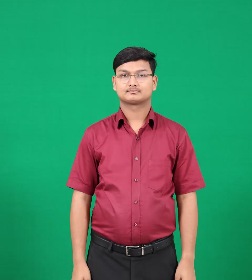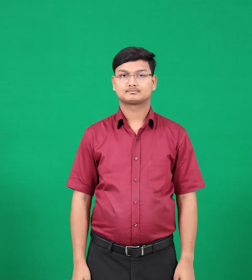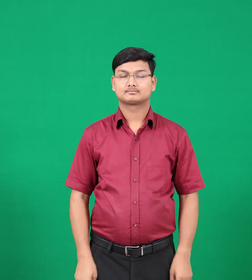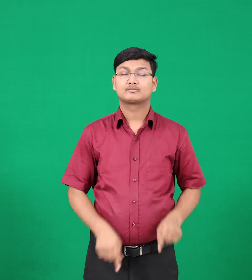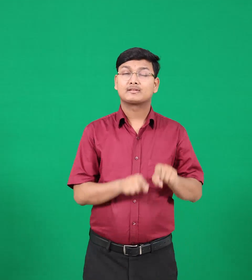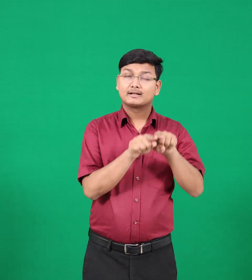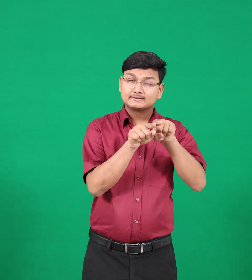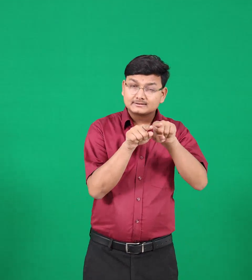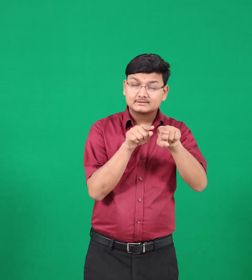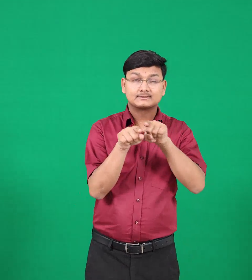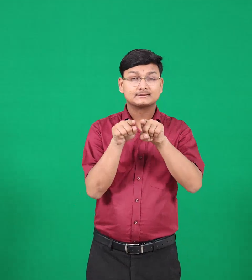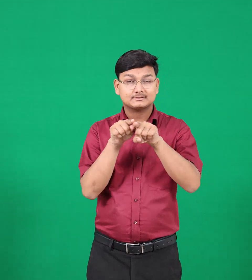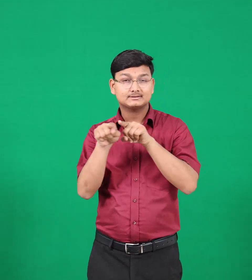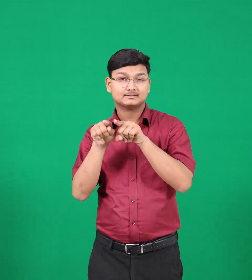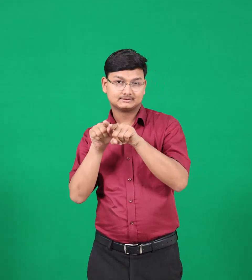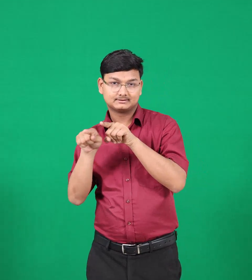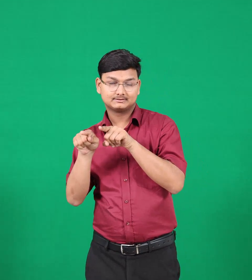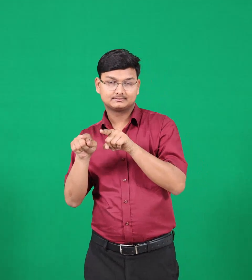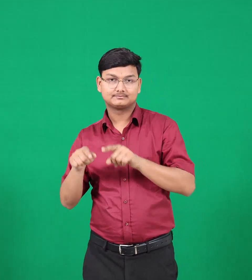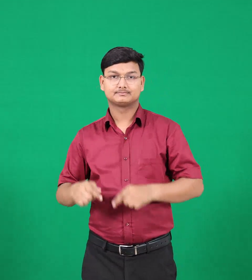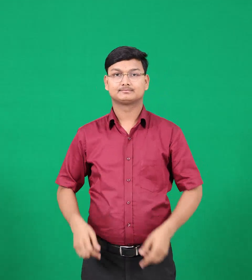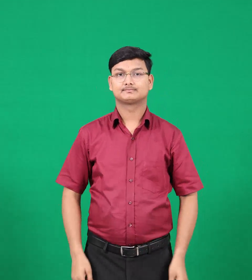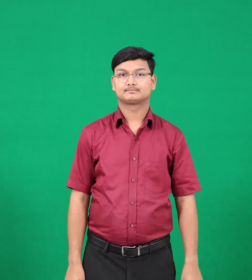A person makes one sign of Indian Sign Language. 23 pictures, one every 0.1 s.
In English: explains
